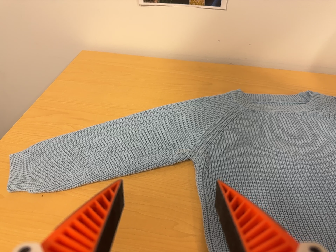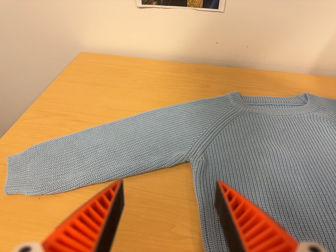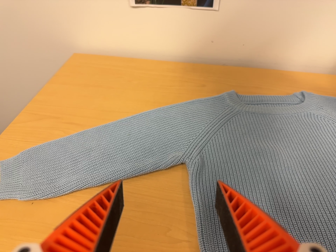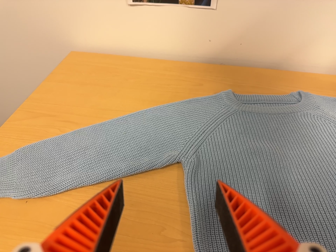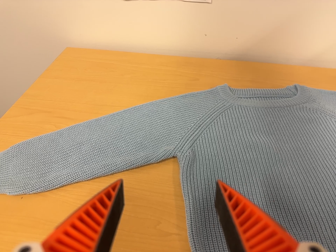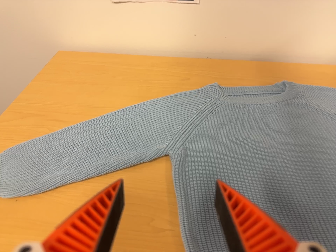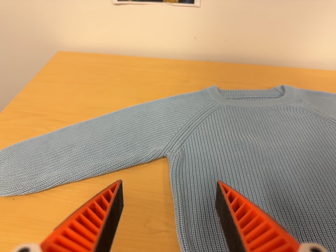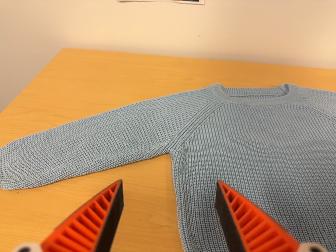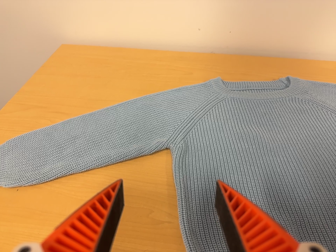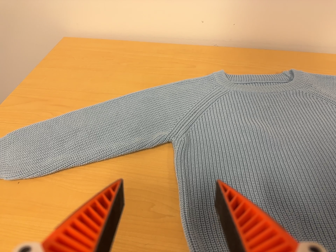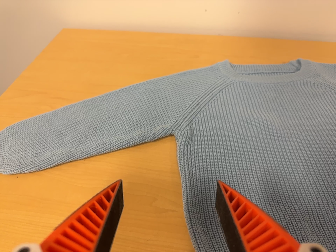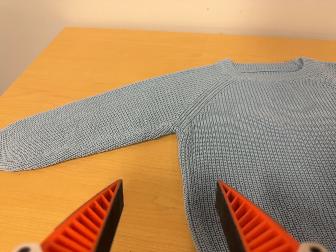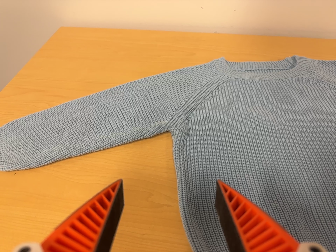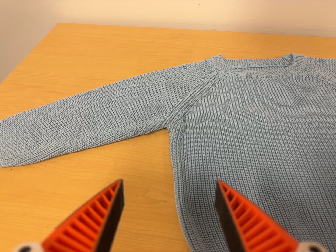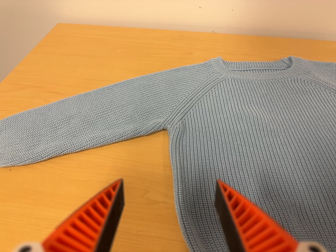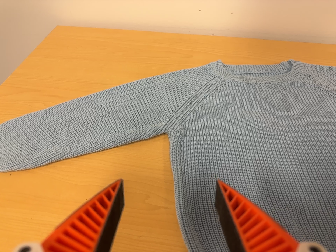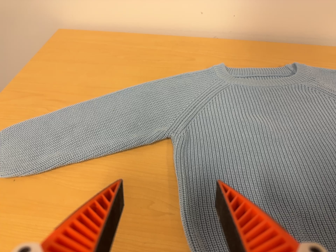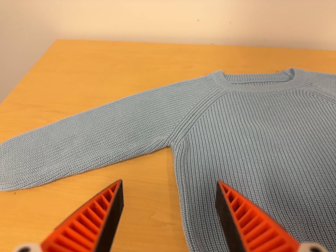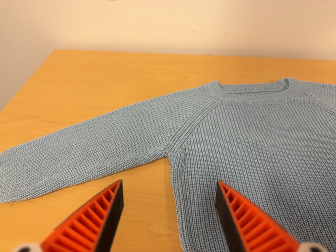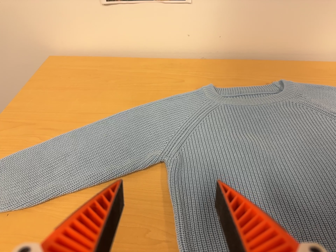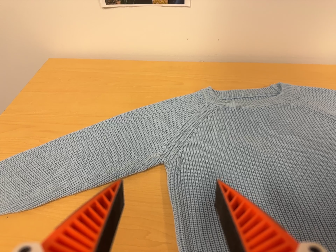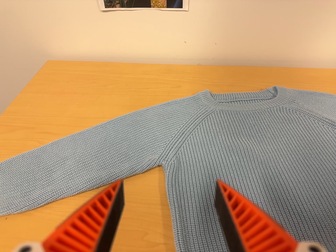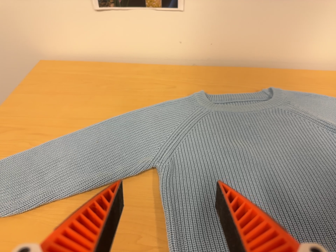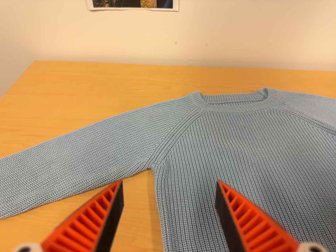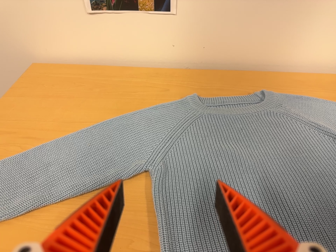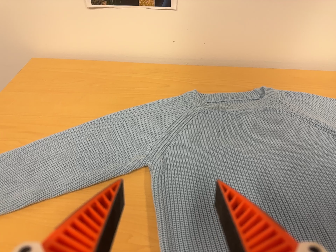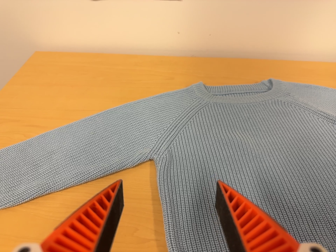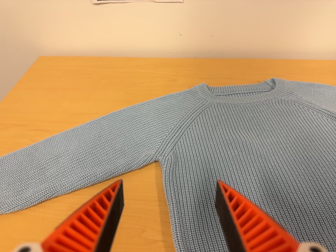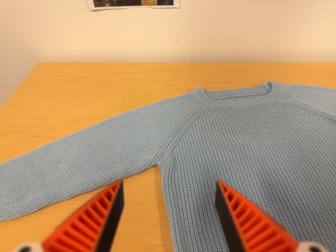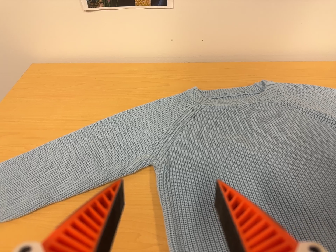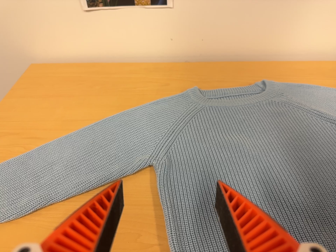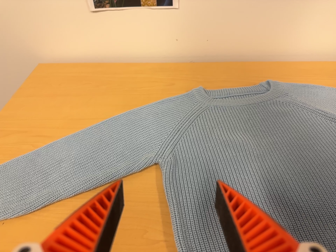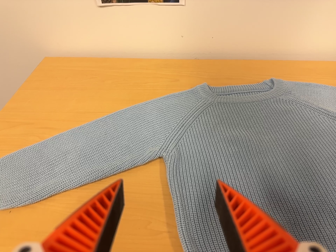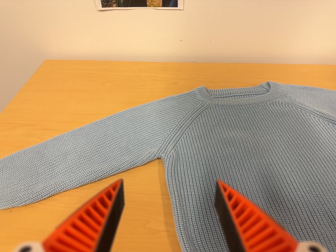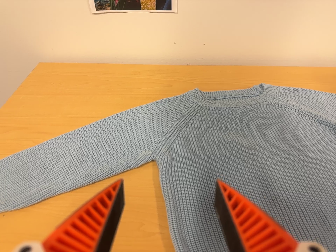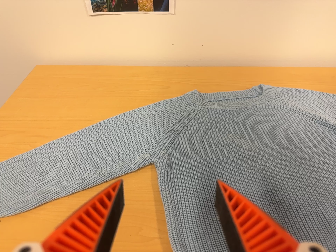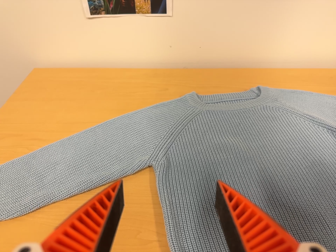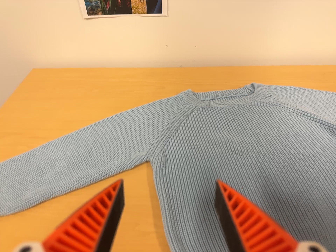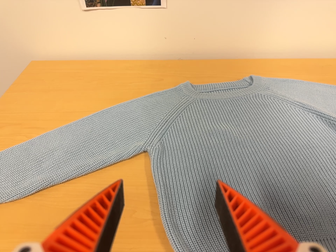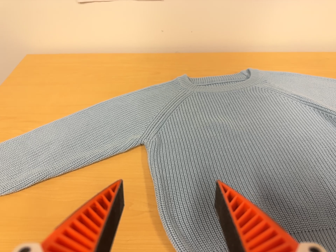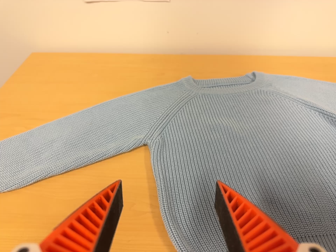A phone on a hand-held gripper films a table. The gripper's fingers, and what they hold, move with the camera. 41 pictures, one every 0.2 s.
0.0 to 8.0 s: The camera travels to its right, about 6 cm, so close, fixed things drift to the left.
The film runs backward here.
